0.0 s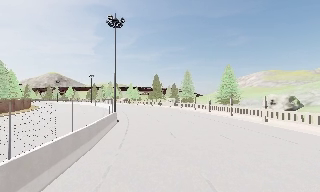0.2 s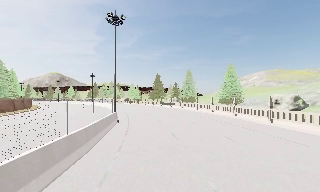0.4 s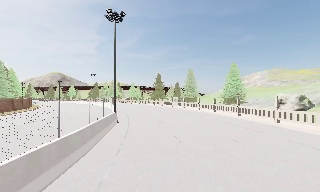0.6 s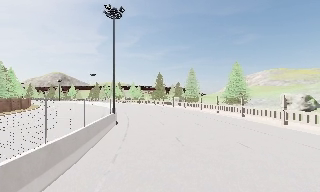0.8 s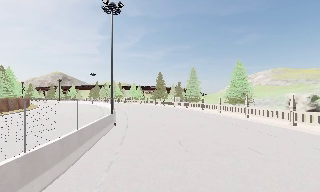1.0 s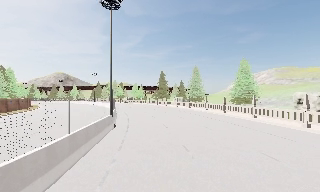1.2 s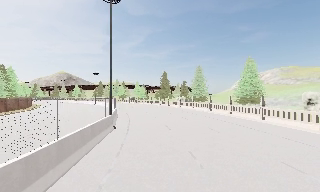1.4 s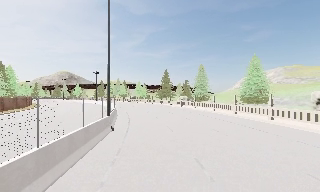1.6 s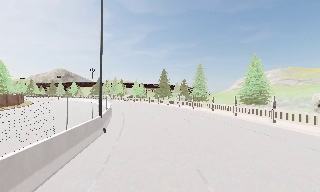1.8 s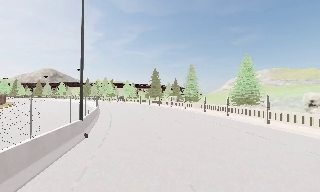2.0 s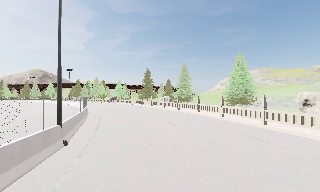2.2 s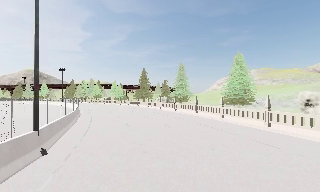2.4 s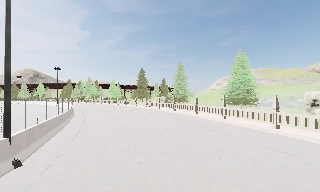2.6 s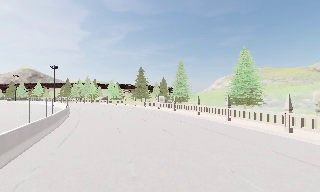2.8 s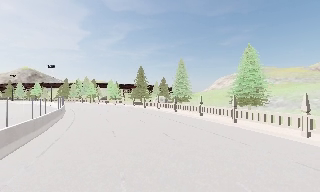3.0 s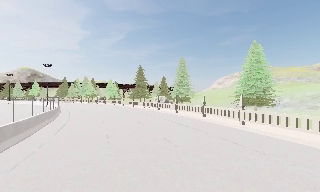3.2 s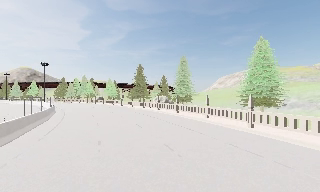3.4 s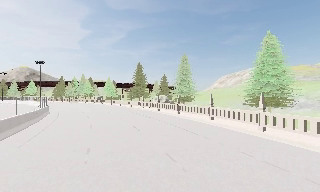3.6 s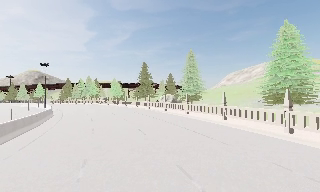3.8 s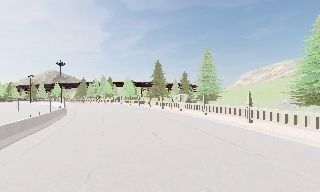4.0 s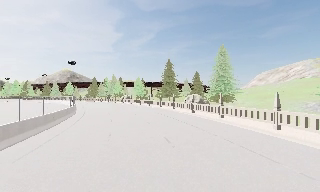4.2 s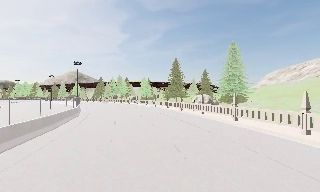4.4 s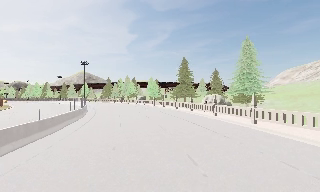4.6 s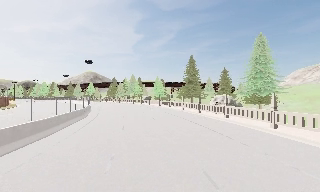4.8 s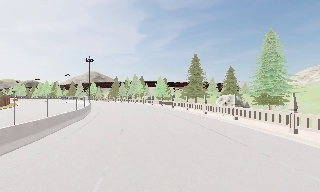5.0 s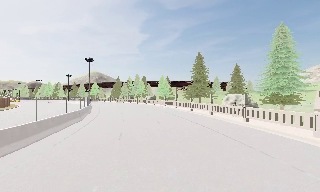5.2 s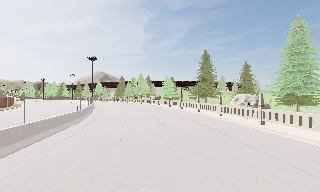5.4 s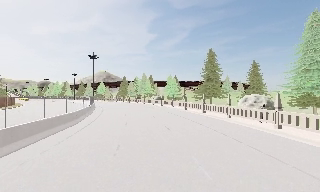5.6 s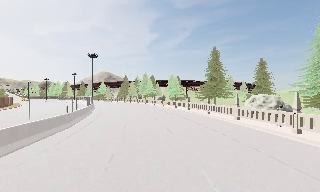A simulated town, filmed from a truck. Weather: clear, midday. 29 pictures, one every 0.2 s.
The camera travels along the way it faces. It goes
forward.
0.0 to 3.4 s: The camera travels forward, about 19 m, so what stands in front looms larger. It gains speed.
3.4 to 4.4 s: The camera pans to its left, which is counterclockwise from overhead, by about 15 degrees. It travels forward, about 7 m, so what stands in front looms larger.
4.4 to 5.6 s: The camera travels forward, about 9 m, so what stands in front looms larger.
The film runs forward here.
